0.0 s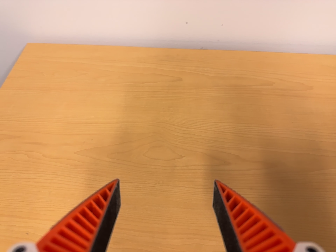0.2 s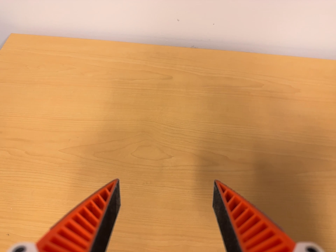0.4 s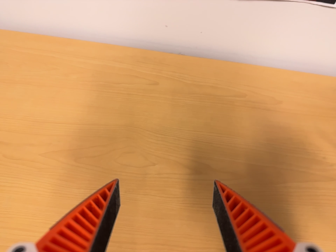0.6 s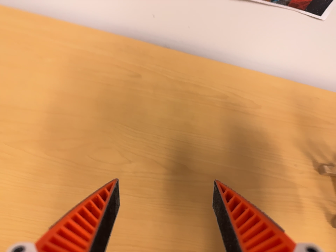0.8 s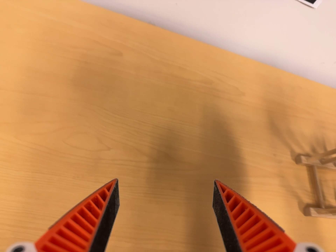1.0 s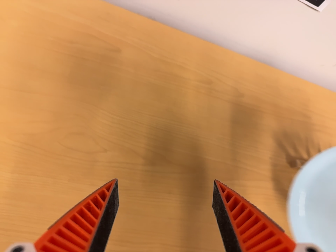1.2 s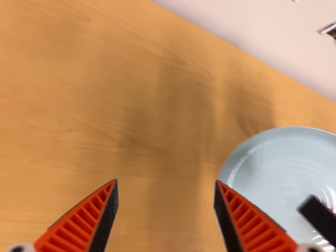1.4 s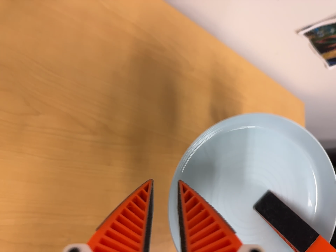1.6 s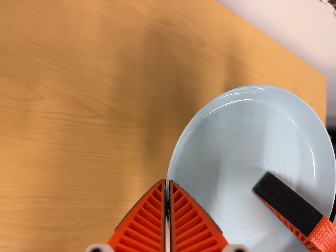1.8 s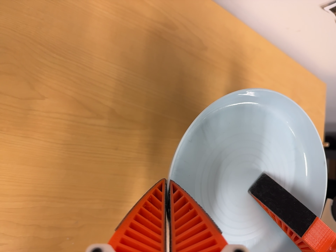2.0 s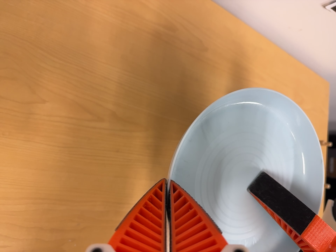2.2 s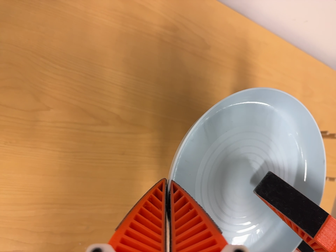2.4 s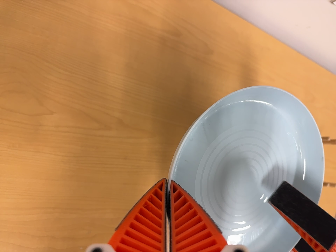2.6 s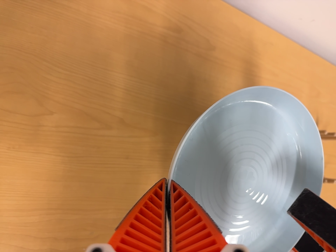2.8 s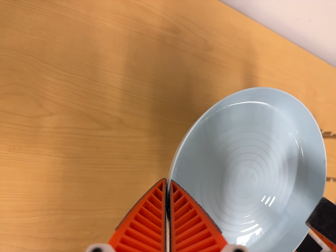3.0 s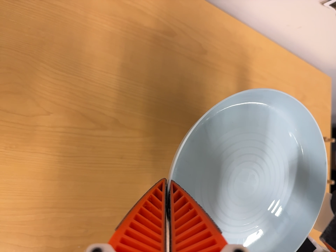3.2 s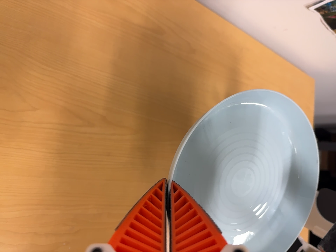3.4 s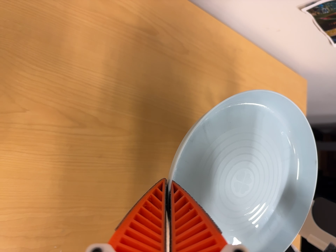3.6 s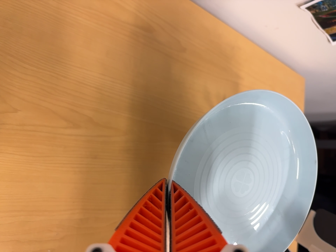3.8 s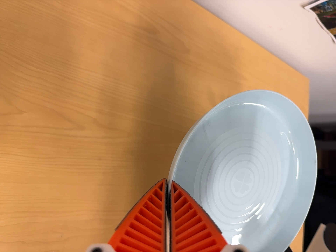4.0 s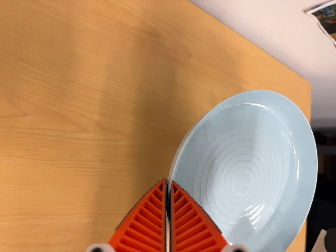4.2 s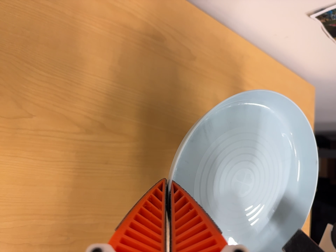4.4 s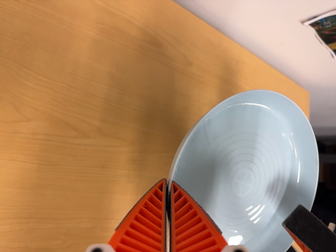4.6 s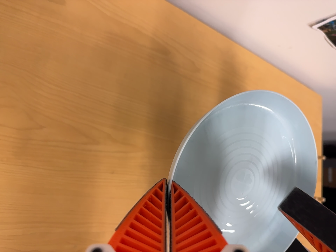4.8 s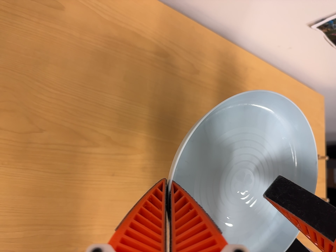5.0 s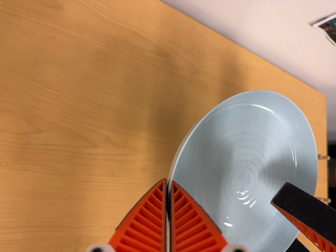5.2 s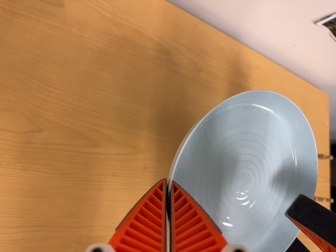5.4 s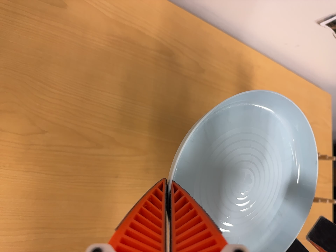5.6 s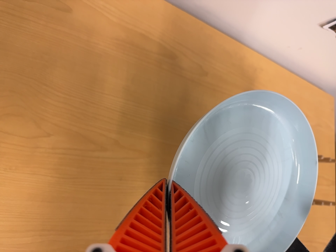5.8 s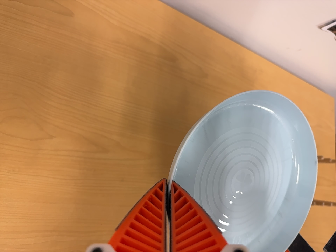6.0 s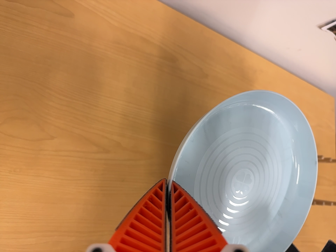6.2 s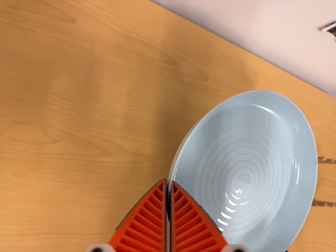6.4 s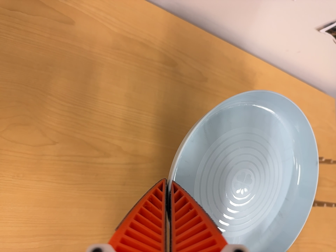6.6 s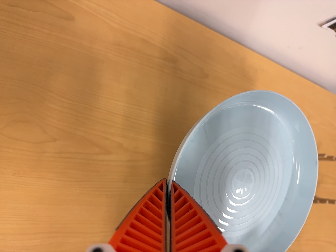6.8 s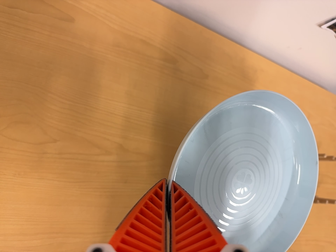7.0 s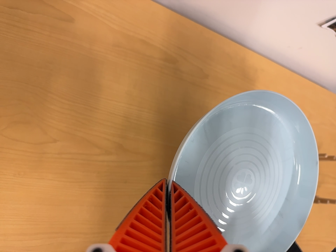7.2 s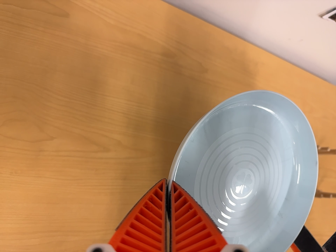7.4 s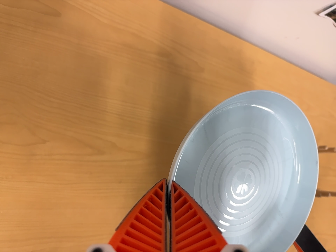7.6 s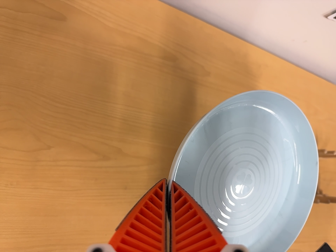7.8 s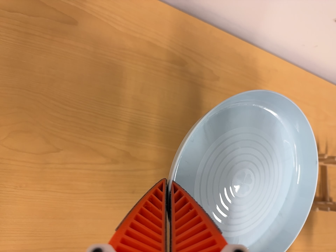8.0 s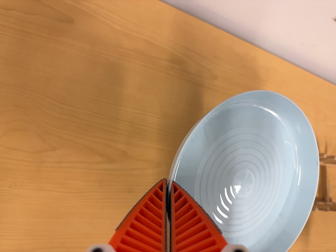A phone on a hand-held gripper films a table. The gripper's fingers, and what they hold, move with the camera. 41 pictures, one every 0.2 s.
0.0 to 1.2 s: The camera swings to its right by about 30 degrees, and the scene slides to the left. It travels toward the top of its view, forward and to its left, about 12 cm. Its aim tips toward the bottom of its view by about 20 degrees. It rolls about its line of sight by about 15 degrees, and the scene rotates clockwise.
1.2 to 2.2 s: The camera's aim tips toward the bottom of its view by about 10 degrees, and the scene shifts upward.
2.2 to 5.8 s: The camera shifts only a little, or ends up much as it began.
5.8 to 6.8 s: The camera keeps its place and its aim.
6.8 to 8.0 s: The camera shifts only a little, or ends up much as it began.
The film runs backward here.
